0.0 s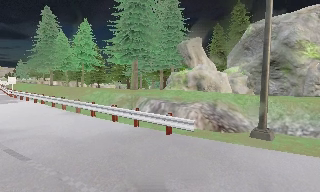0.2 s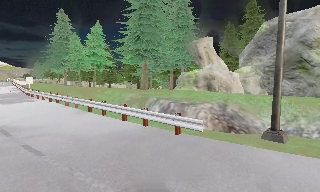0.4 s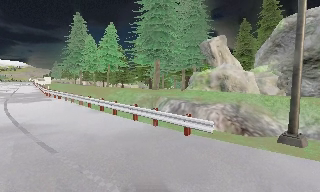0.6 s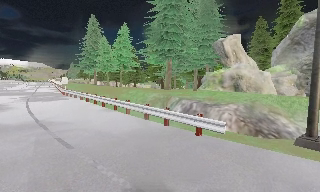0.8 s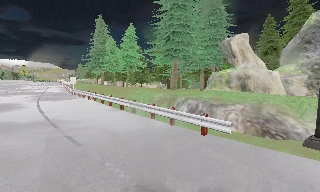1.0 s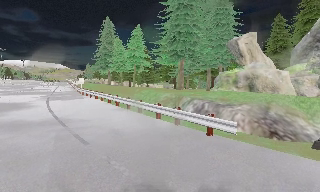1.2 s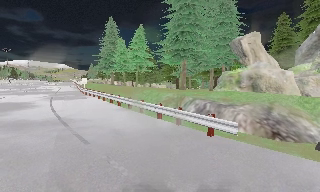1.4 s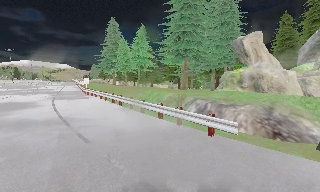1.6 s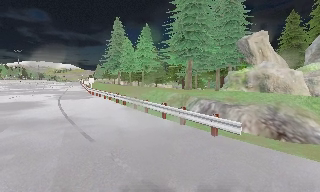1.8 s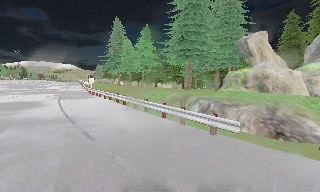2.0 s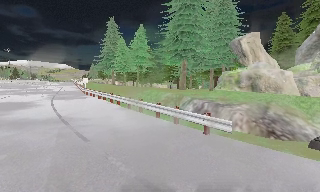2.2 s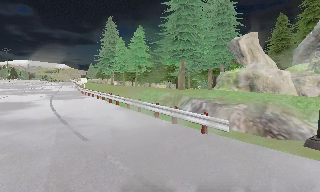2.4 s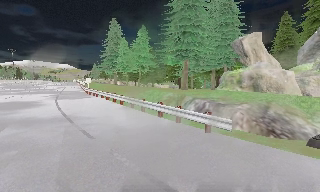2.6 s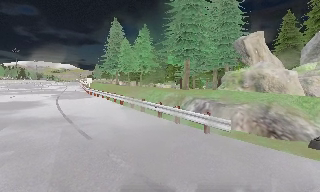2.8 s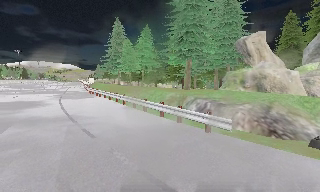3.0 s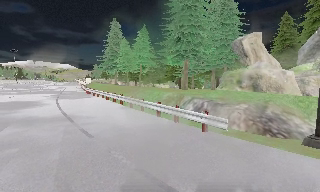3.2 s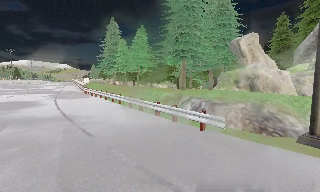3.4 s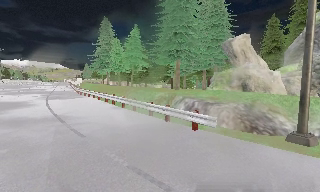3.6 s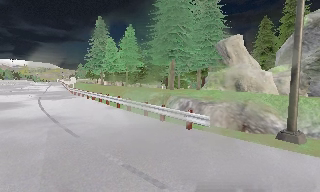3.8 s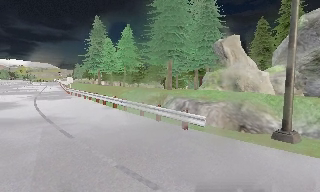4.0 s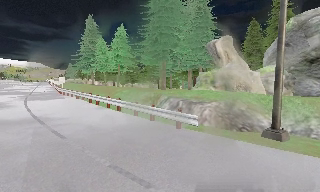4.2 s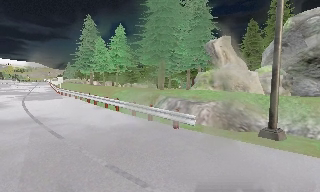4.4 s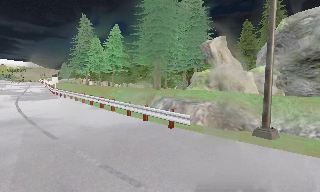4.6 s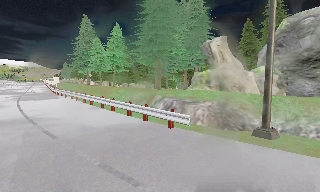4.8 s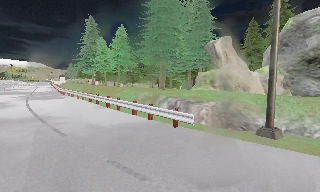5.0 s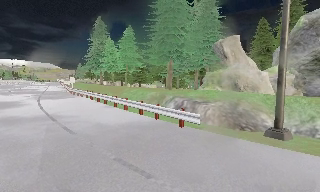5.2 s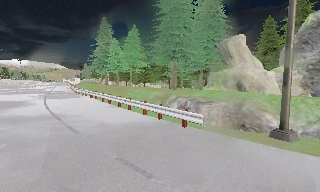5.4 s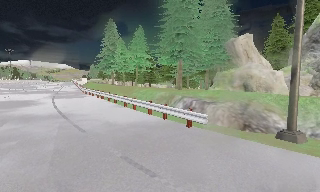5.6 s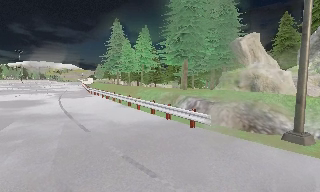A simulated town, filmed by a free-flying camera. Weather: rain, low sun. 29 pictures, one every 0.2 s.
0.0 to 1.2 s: The camera pans to its left, which is counterclockwise from overhead, by about 20 degrees.
1.2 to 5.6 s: The camera travels backward and to its right, about 1 m, so what stands in front gets smaller.
The film runs backward here.
